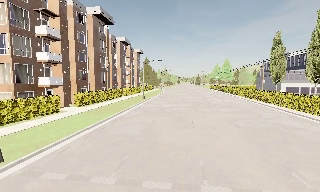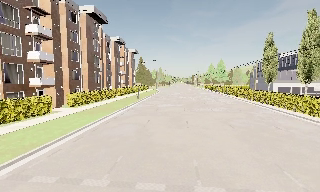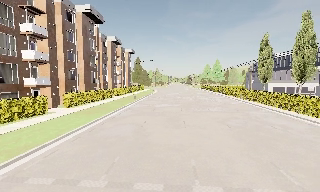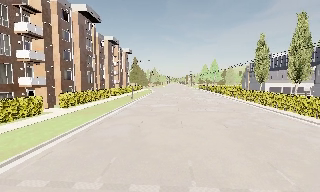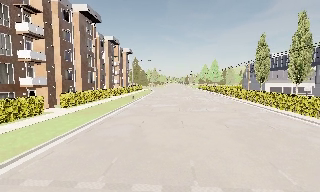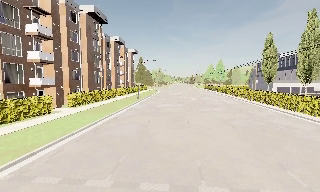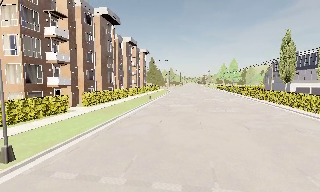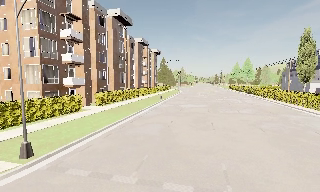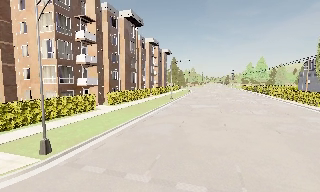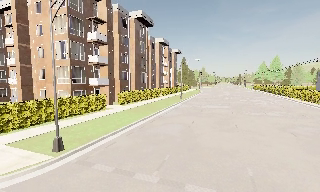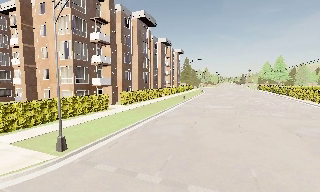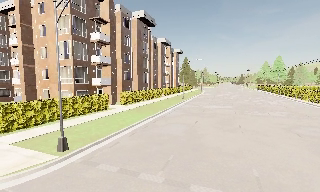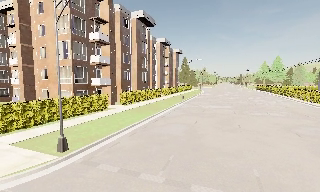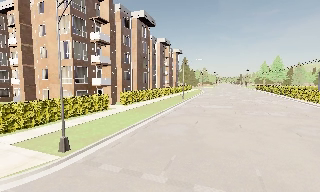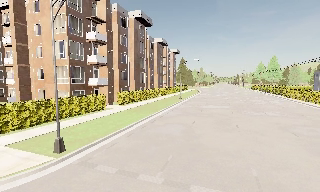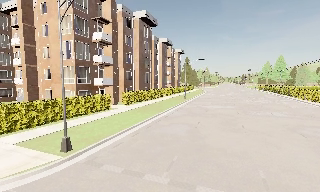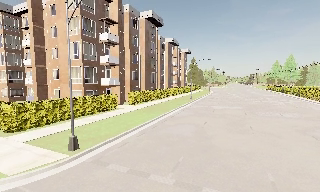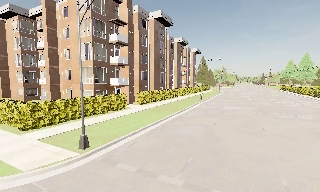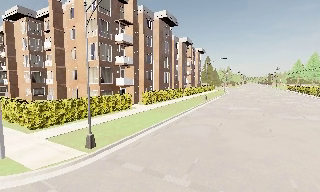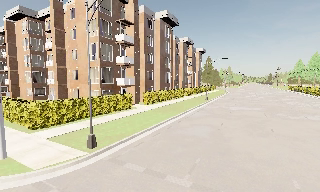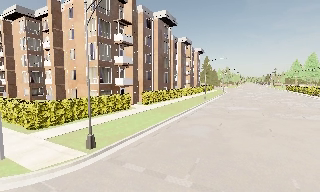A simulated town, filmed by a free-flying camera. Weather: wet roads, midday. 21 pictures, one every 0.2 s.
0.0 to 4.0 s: The camera pans to its left, which is counterclockwise from overhead, by about 20 degrees. It travels to its left, about 1 m, so close, fixed things drift to the right.
The film runs forward here.
